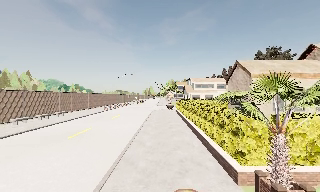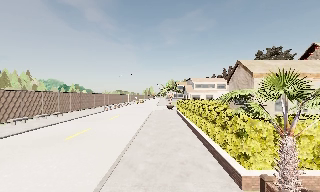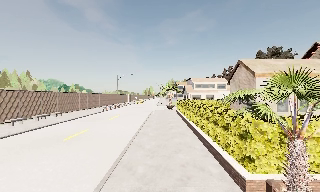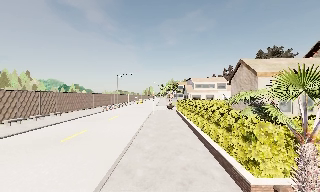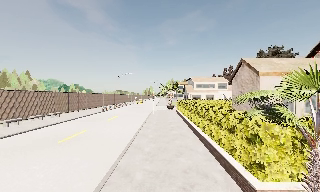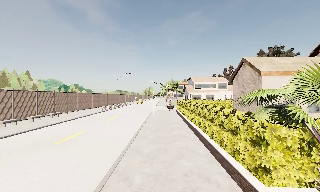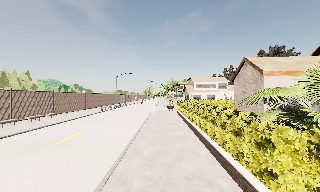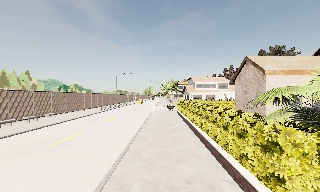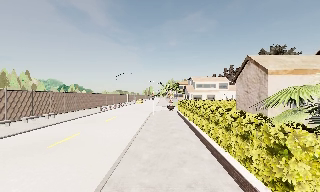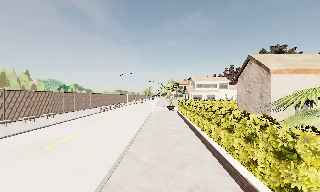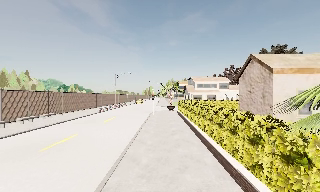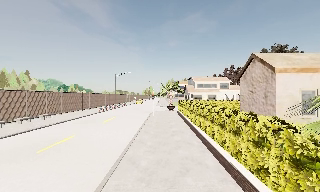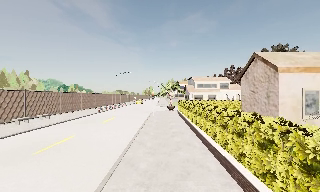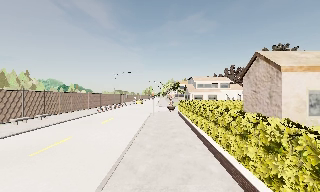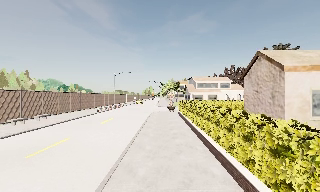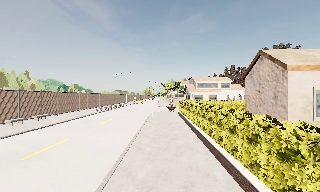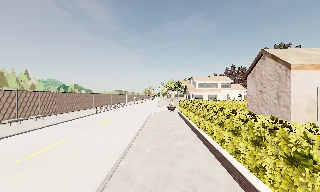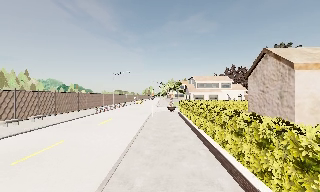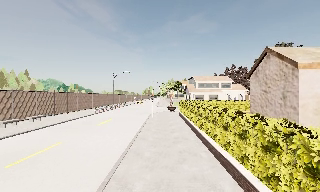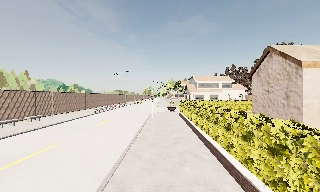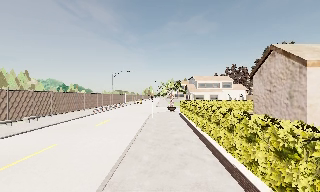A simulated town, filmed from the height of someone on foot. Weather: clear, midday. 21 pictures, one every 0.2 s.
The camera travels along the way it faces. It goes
forward.
0.0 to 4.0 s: The camera travels forward, about 4.5 m, so what stands in front looms larger.
The film runs forward here.
